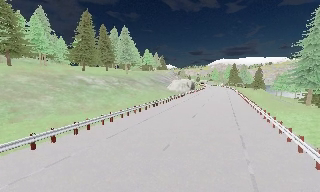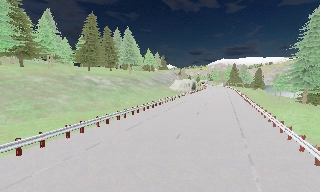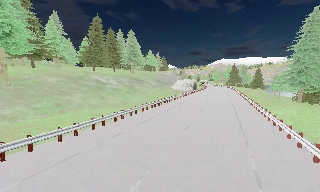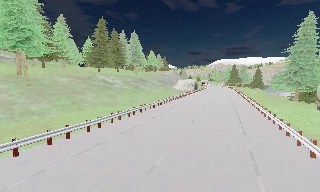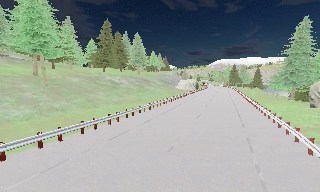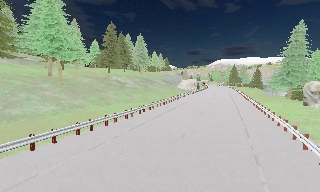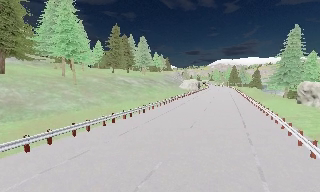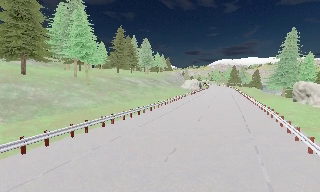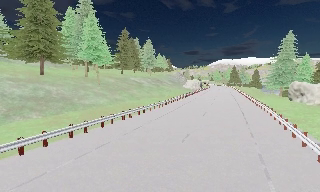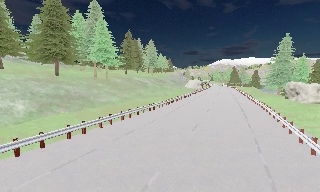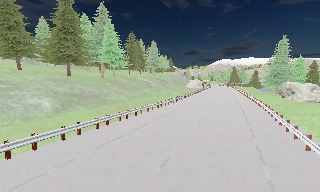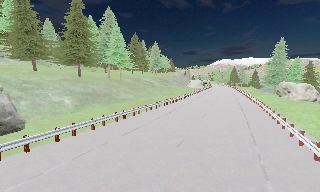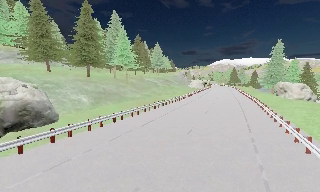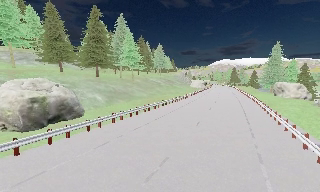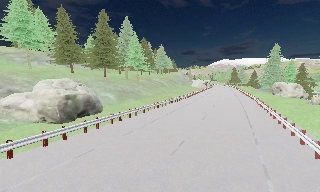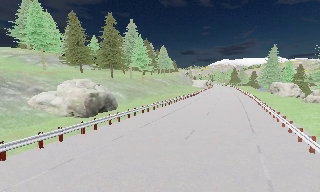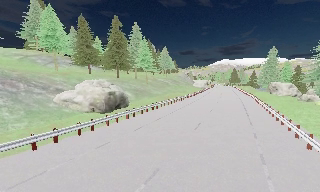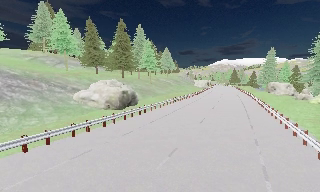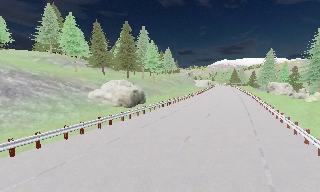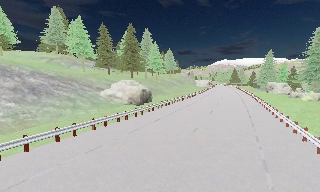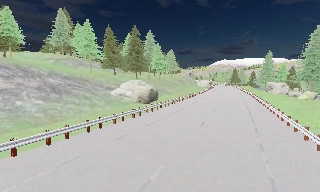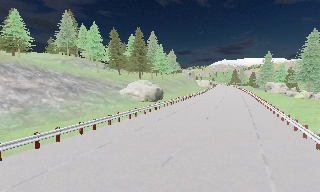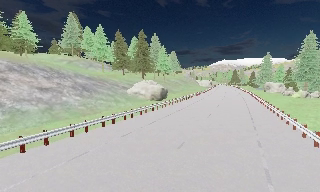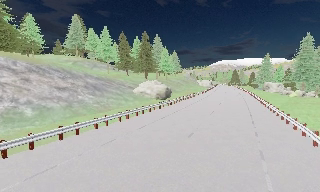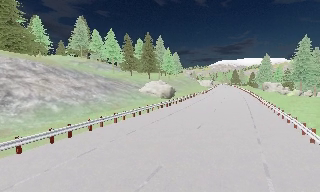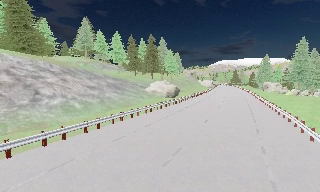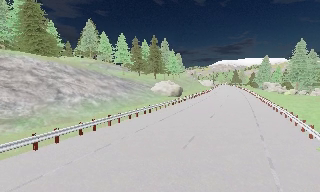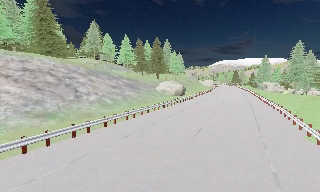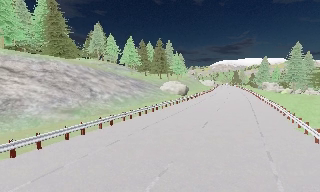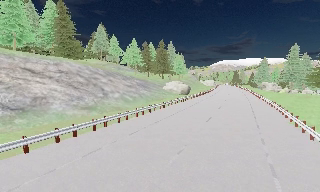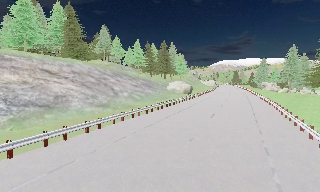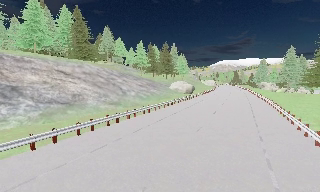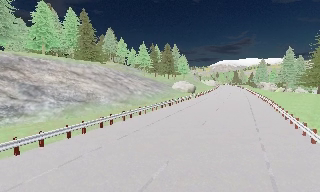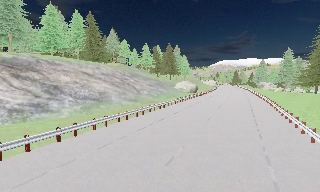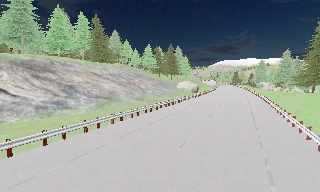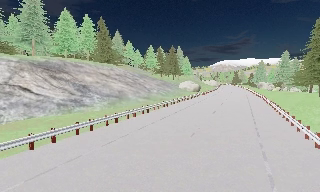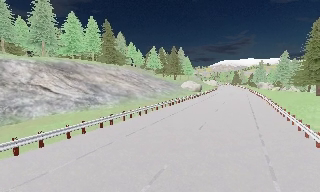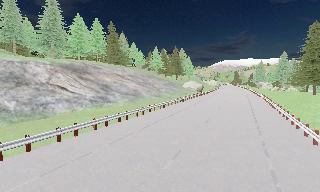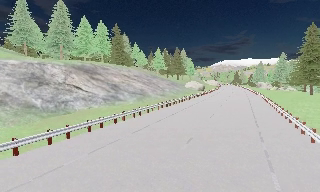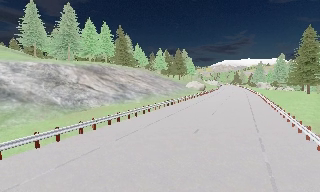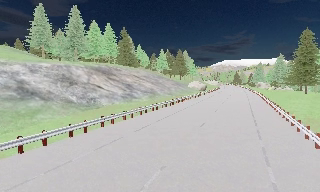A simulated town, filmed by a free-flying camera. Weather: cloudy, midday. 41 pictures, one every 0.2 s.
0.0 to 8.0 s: The camera travels backward and to its left, about 75 m, so what stands in front gets smaller.
The film runs backward here.
